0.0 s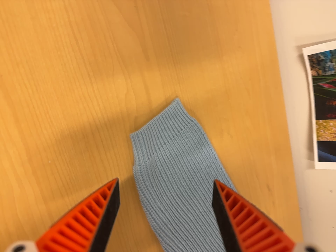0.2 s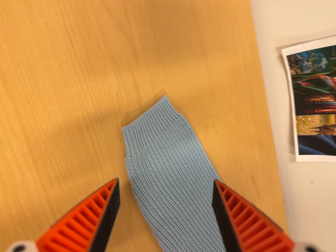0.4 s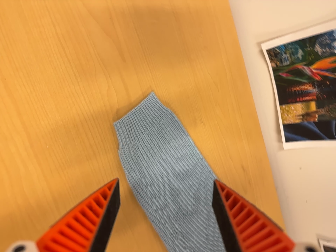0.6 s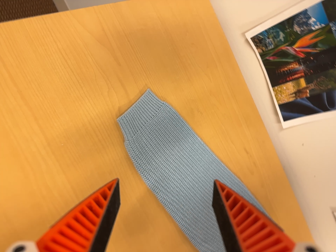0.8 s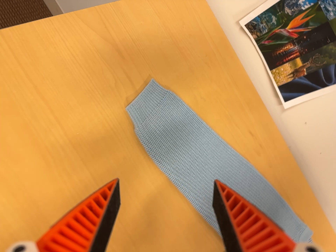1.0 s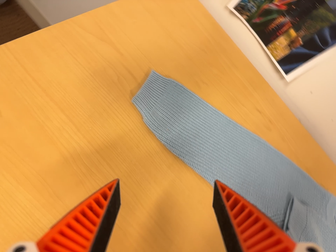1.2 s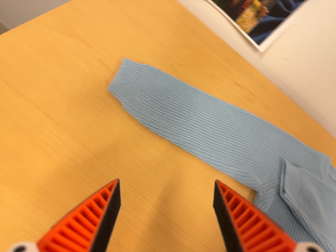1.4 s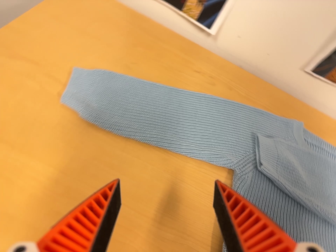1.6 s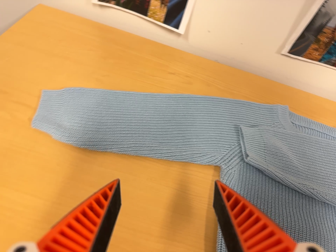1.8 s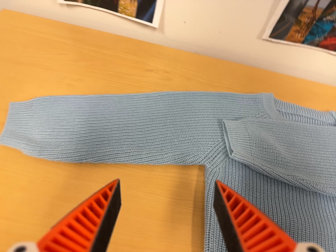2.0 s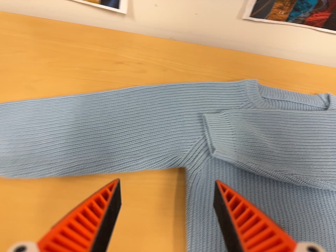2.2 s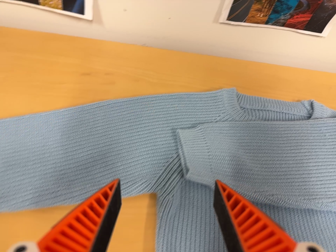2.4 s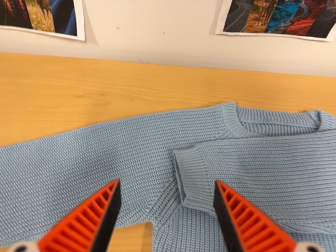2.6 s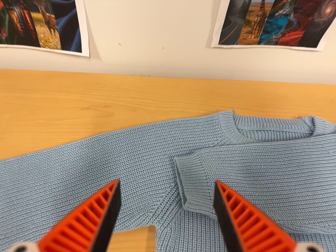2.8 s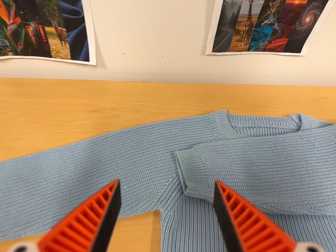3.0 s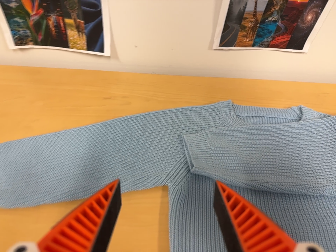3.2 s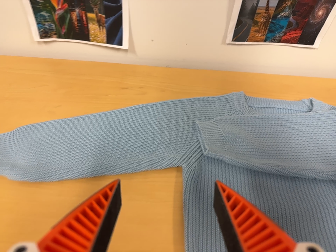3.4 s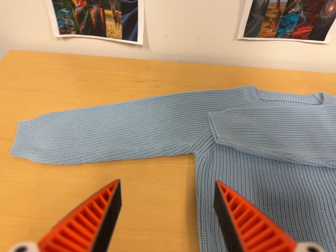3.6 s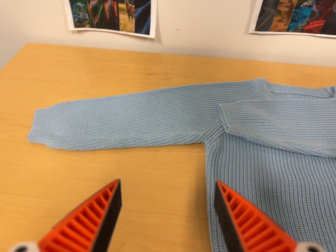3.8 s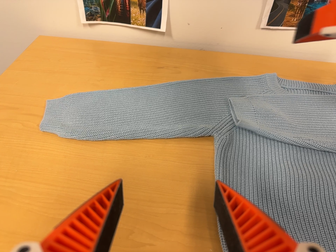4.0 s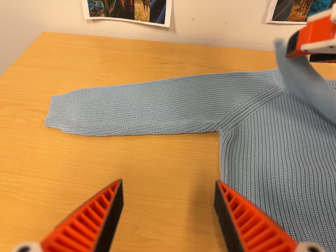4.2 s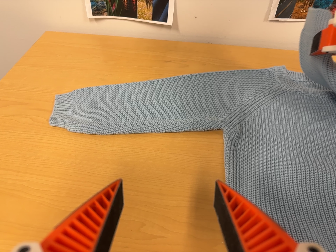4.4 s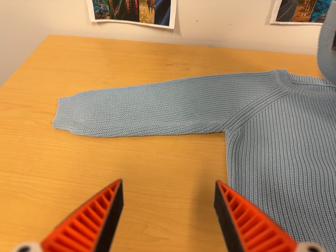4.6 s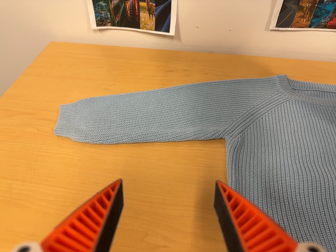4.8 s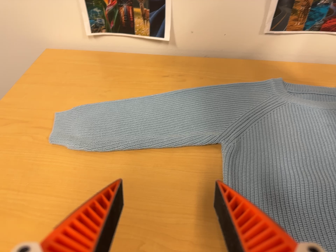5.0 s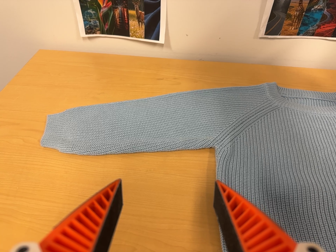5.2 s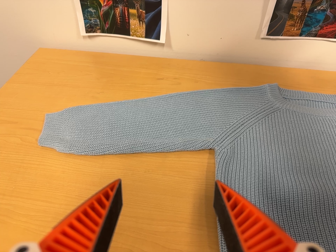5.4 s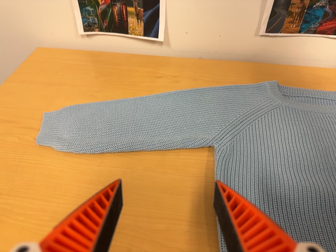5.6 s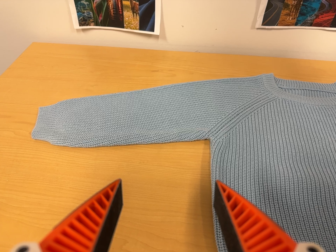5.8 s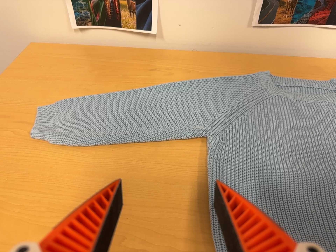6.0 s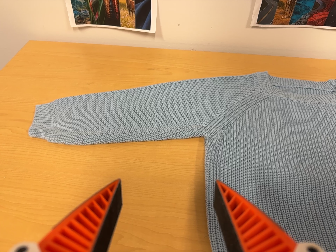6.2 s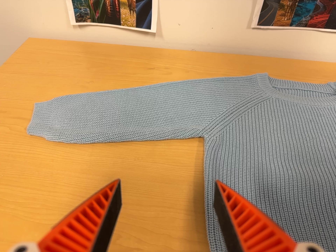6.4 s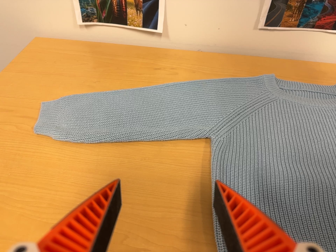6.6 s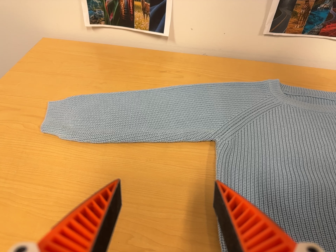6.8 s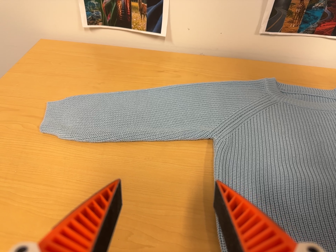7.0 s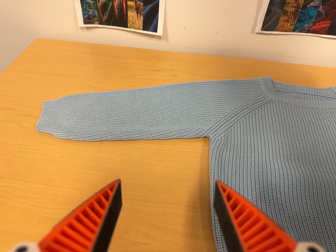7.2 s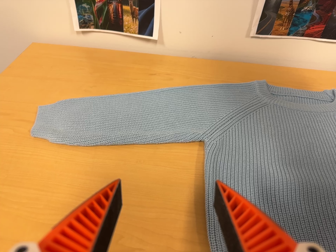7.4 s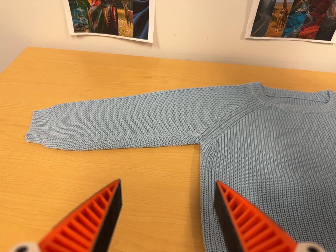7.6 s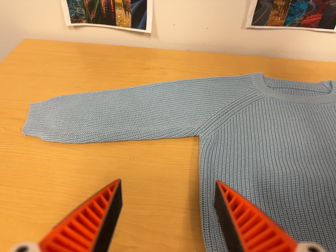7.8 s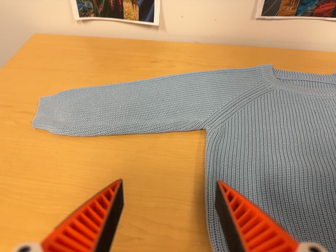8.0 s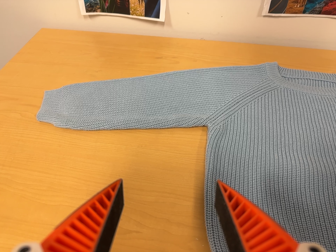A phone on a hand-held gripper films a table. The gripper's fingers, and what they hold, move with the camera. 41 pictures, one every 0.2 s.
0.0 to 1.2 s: The camera travels toward the bottom of its view, backward and to its right, about 20 cm. Its aim tips toward the top of its view by about 10 degrees. It rolls about its line of sight by about 35 degrees, and the scene rotates counterclockwise.
1.2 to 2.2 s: The camera travels to its right and forward, about 22 cm, so close, fixed things drift to the left. It rolls about its line of sight by about 35 degrees, and the scene rotates counterclockwise.
2.2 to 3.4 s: The camera travels backward and toward the bottom of its view, about 16 cm, so what stands in front gets smaller. Its aim tips toward the top of its view by about 10 degrees.
3.4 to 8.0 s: The camera shifts only a little, or ends up much as it began.
The film runs backward here.
